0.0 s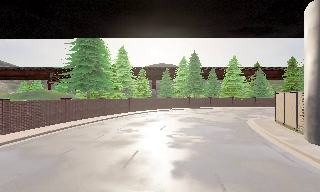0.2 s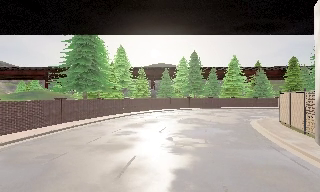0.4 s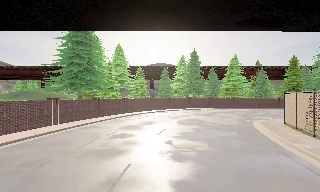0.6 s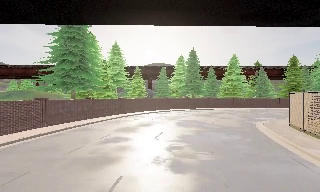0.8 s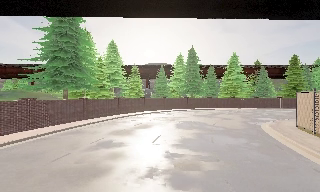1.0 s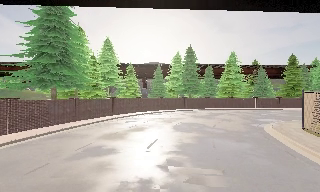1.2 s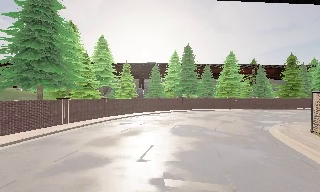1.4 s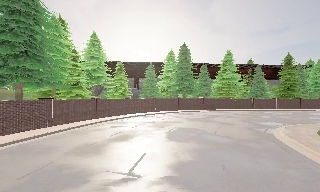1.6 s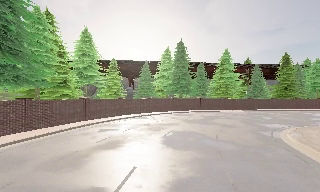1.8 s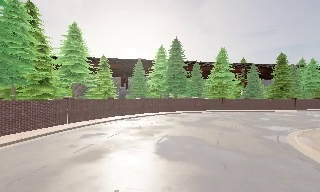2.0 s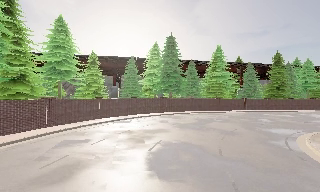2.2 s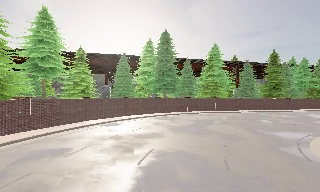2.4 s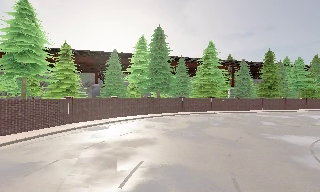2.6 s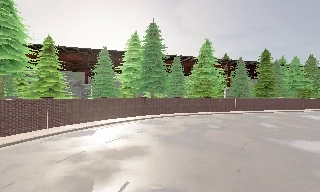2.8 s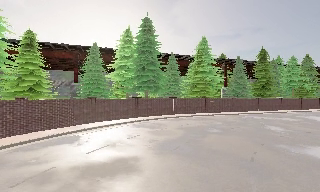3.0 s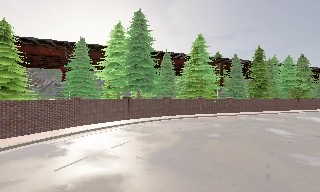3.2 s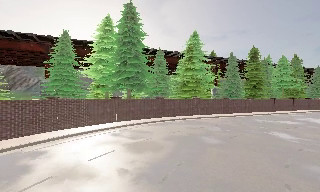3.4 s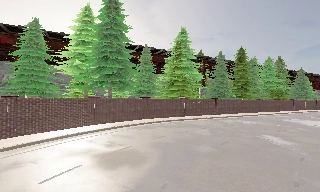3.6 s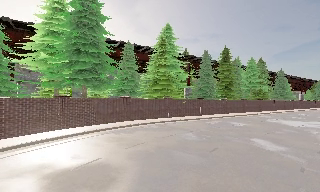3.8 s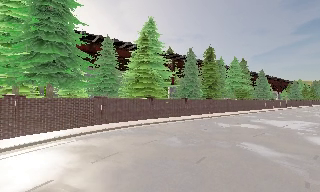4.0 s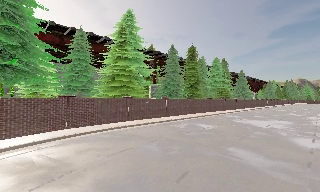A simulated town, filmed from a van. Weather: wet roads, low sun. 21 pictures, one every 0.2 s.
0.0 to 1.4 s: The camera travels forward, about 7 m, so what stands in front looms larger. It gains speed.
1.4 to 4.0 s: The camera pans to its right, which is clockwise from overhead, by about 40 degrees. It travels forward, about 20 m.
The film runs forward here.
